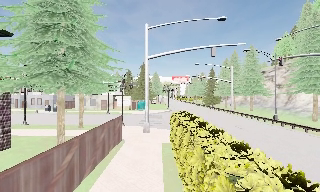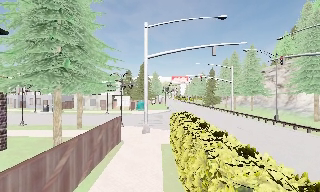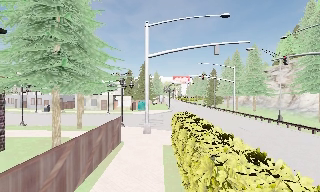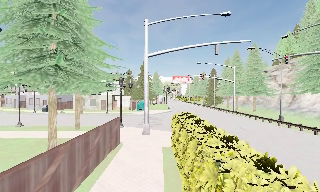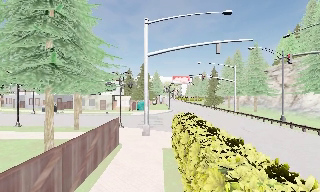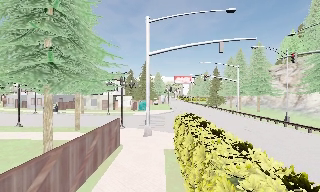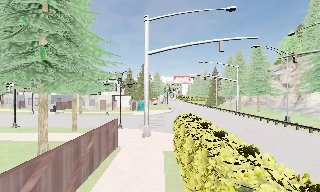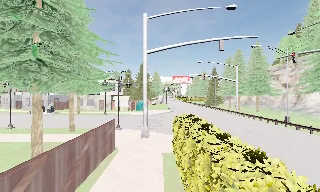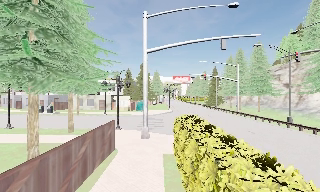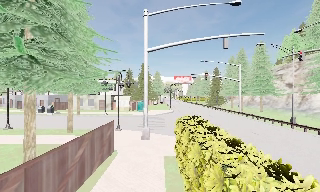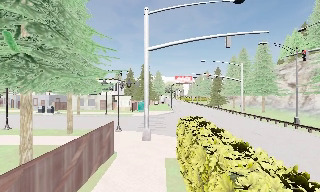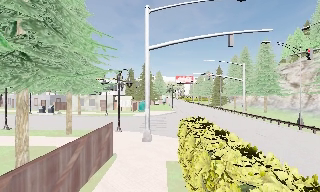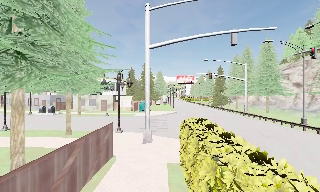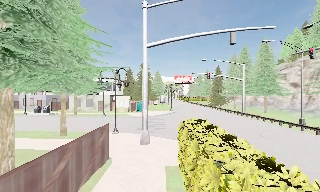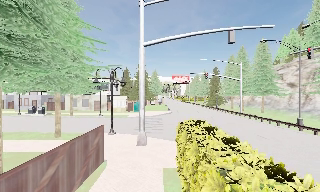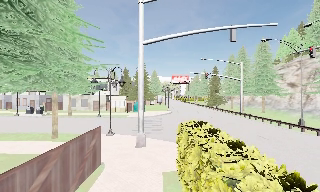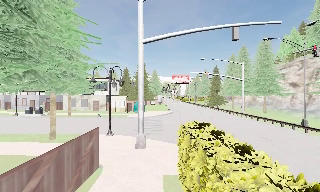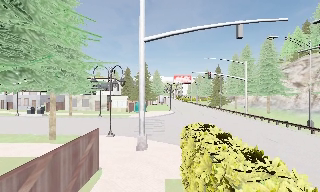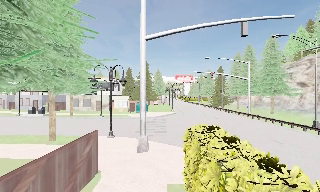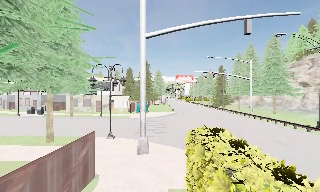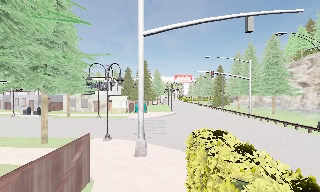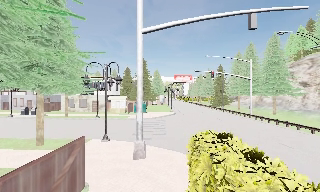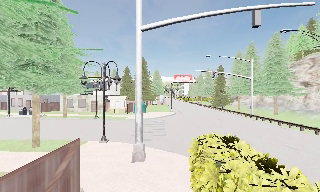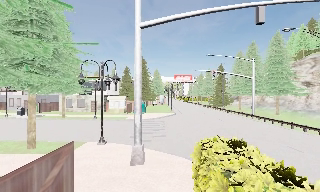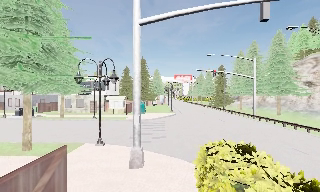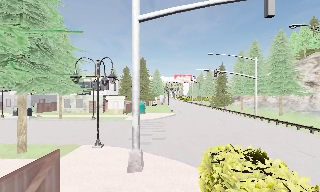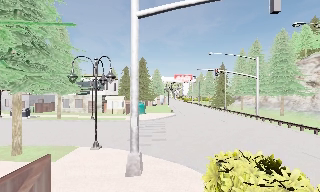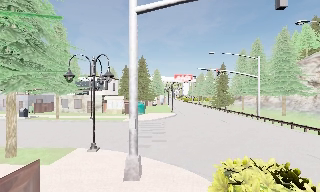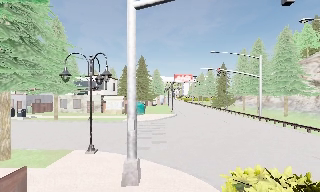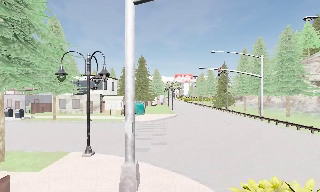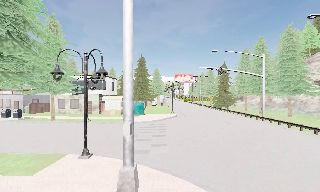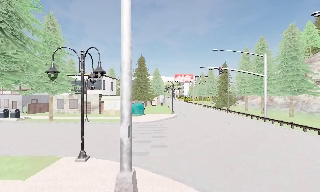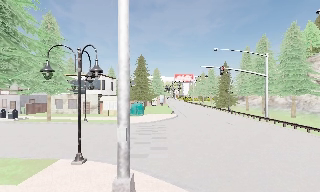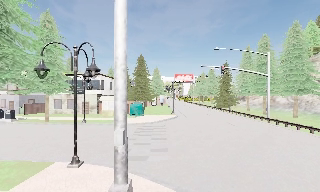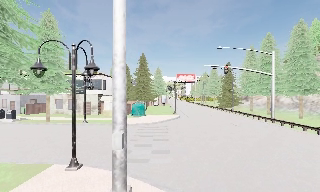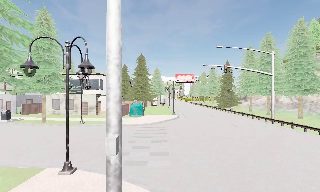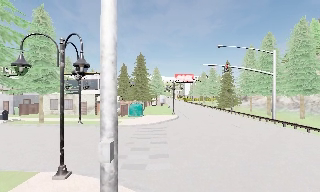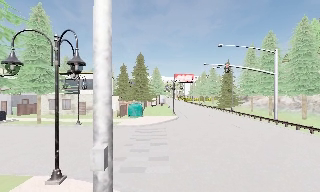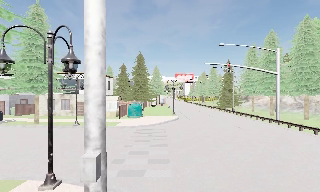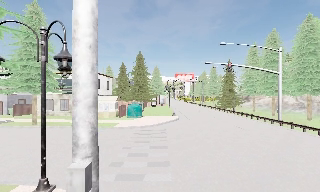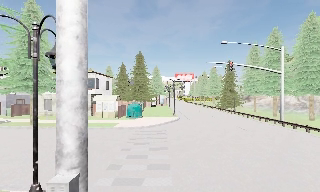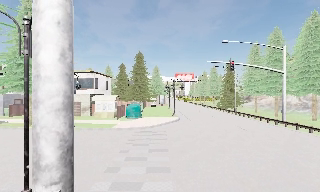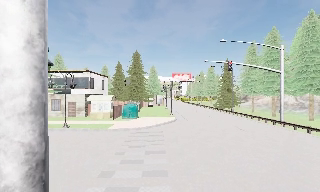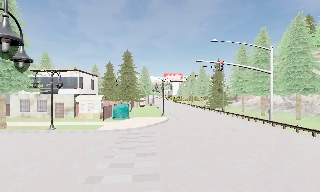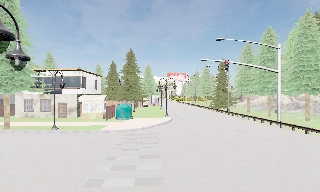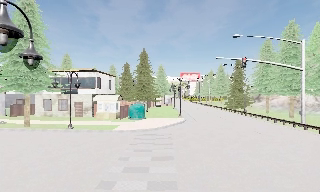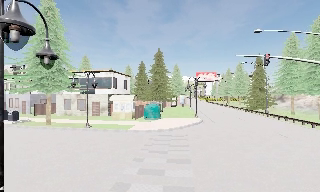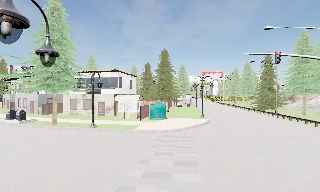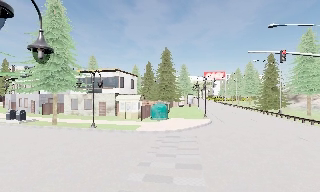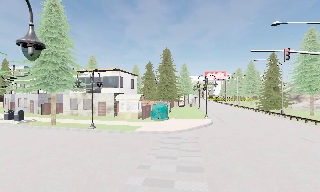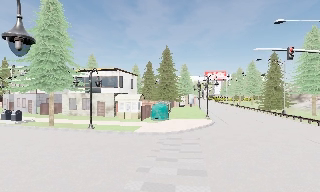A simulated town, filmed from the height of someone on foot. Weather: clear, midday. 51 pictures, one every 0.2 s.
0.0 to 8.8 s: The camera travels forward, about 11 m, so what stands in front looms larger.
8.8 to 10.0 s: The camera swings to its left by about 15 degrees, and the scene slides to the right. It travels forward, about 1.5 m, so what stands in front looms larger.
The film runs forward here.
